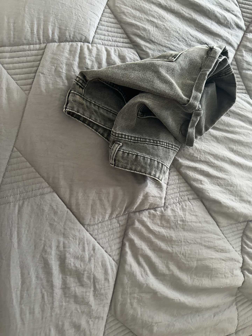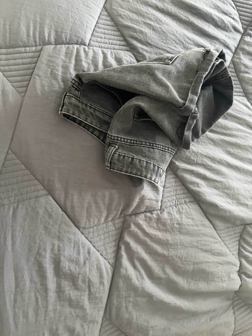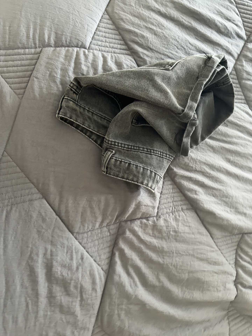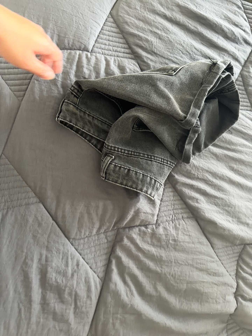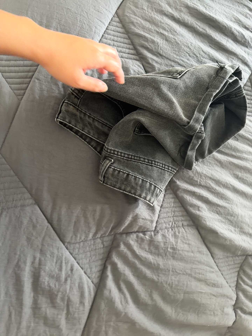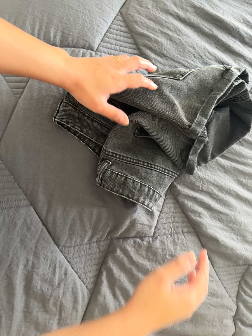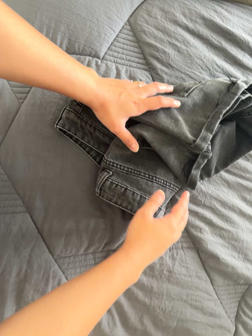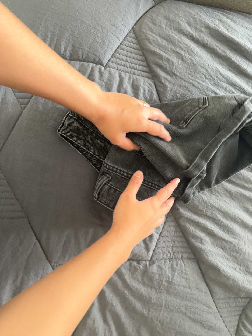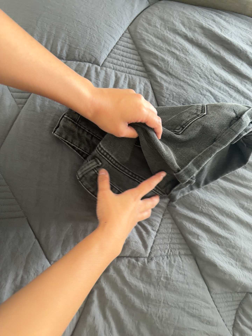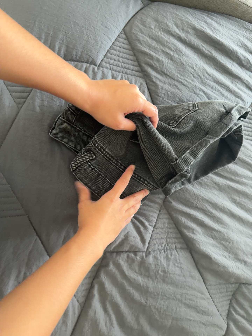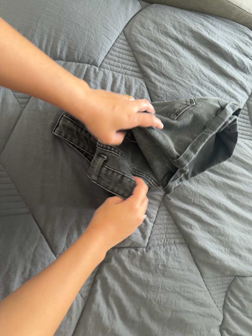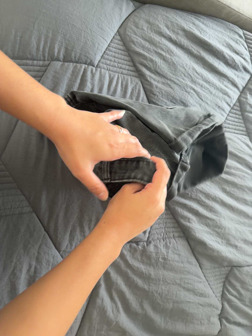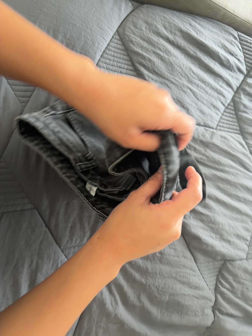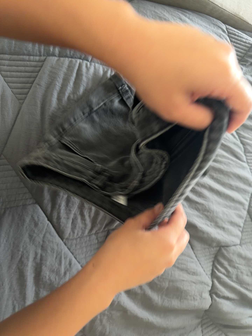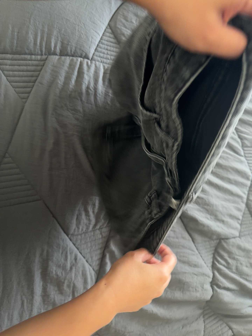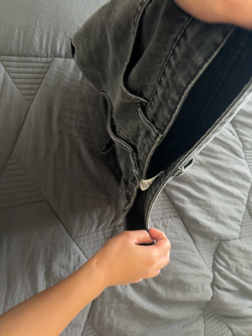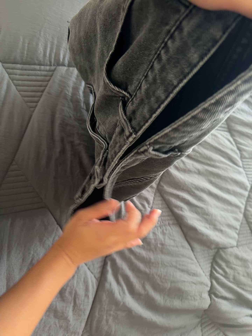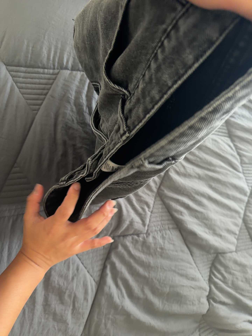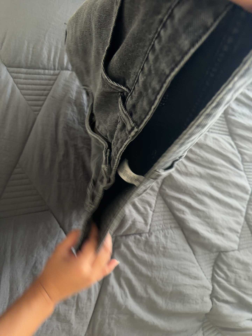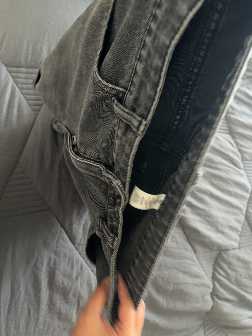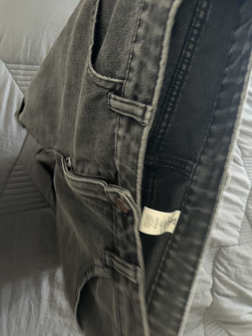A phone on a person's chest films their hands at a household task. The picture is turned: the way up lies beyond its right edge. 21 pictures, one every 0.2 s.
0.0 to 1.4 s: The camera travels to its right and forward, about 10 cm. It rolls about its line of sight by about 10 degrees, and the scene rotates clockwise.
1.4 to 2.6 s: The camera pans to its right by about 10 degrees. It travels backward and to its left, about 10 cm, so what stands in front gets smaller.
2.6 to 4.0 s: The camera shifts only a little, or ends up much as it began.
The film runs forward here.
